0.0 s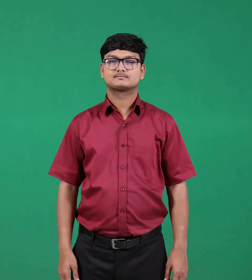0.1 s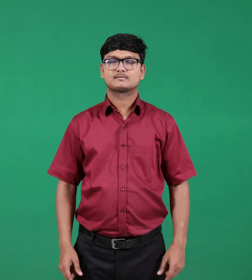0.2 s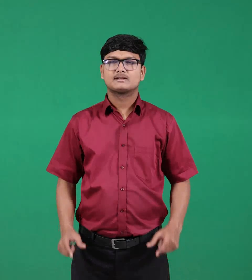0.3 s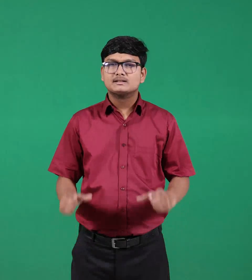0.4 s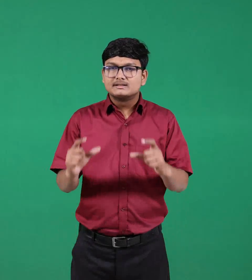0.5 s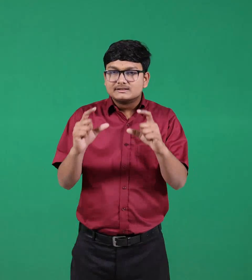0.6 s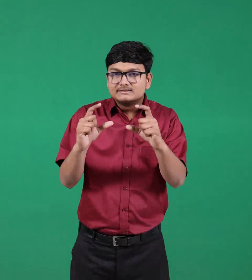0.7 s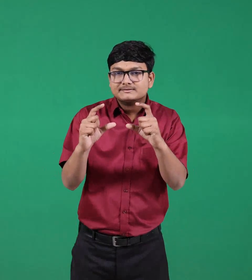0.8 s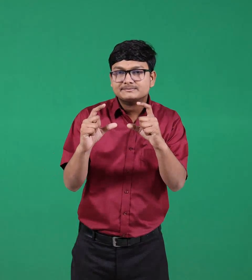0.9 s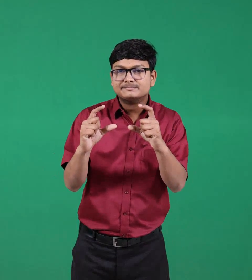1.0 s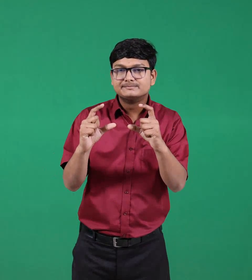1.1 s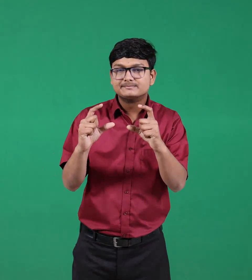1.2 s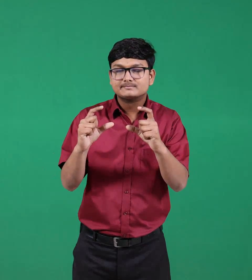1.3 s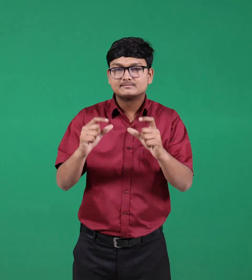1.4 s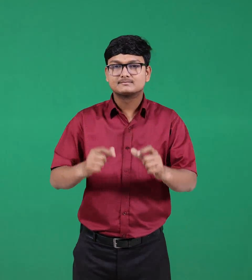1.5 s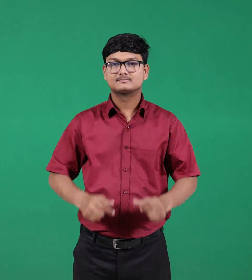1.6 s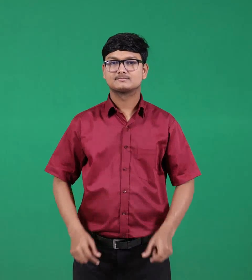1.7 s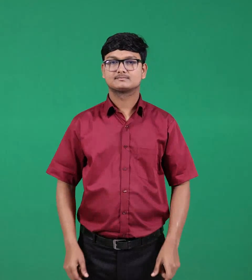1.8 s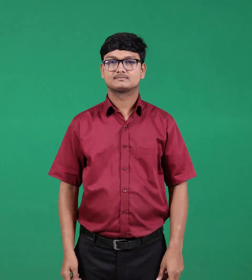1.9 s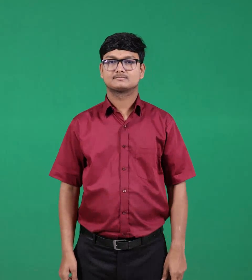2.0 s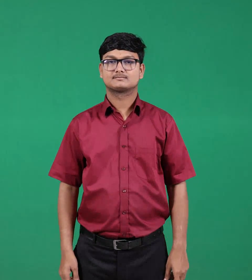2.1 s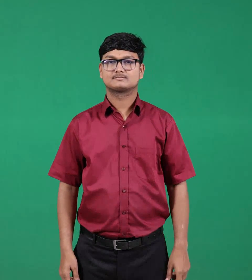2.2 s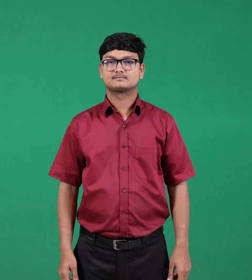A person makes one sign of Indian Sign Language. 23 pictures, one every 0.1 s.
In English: care
